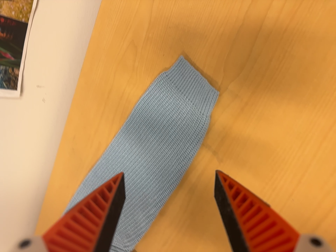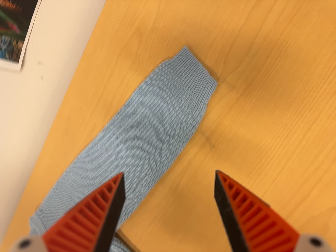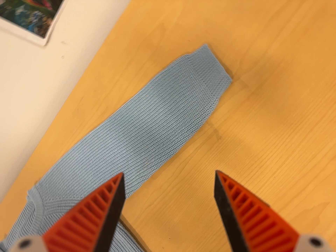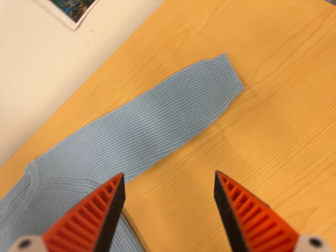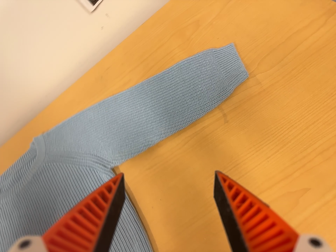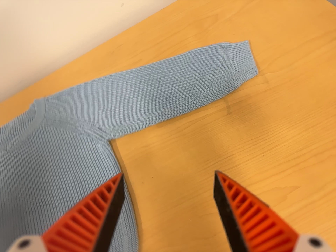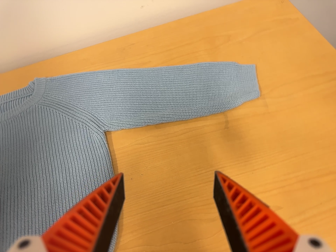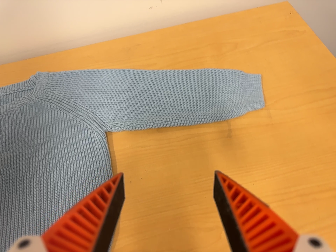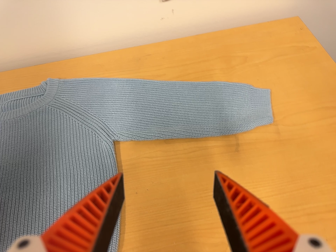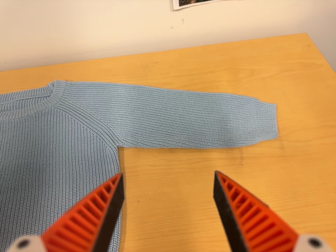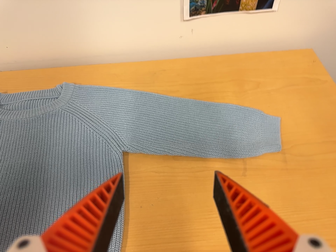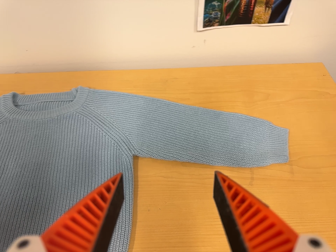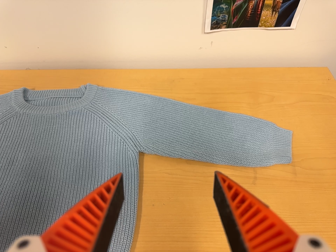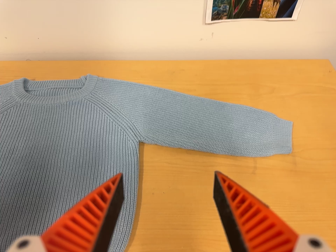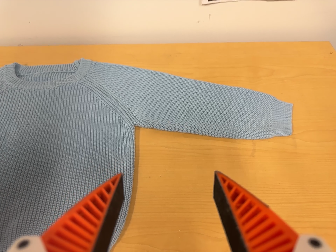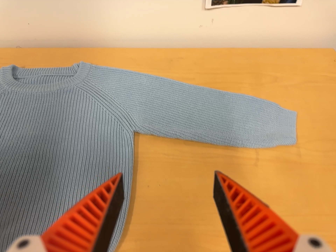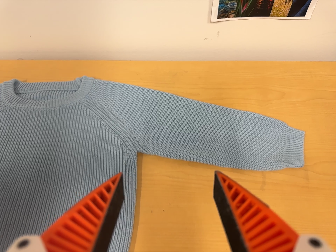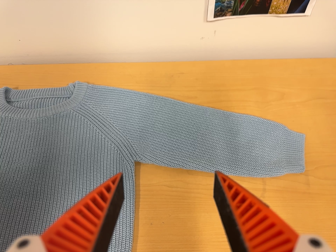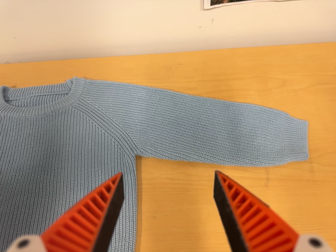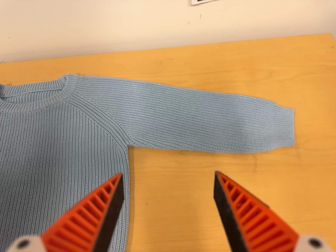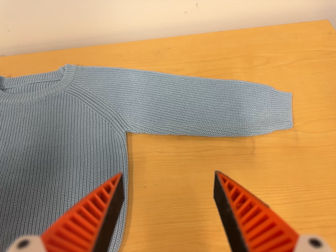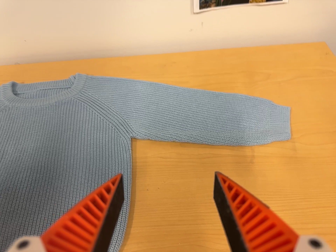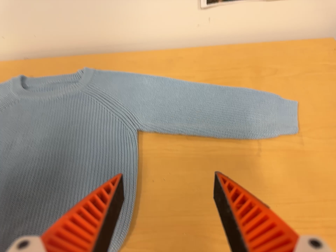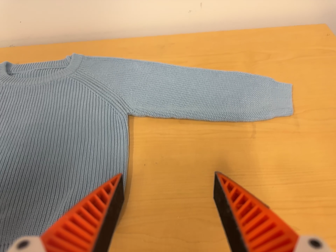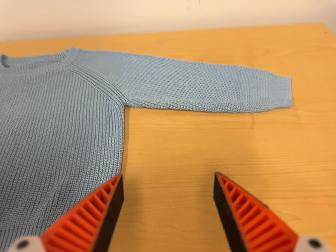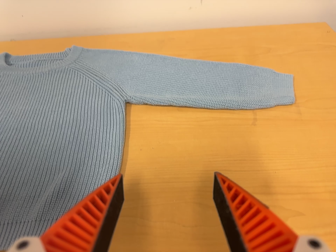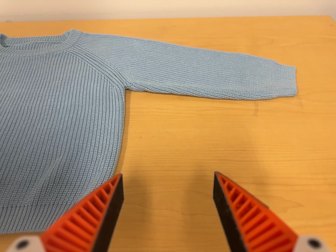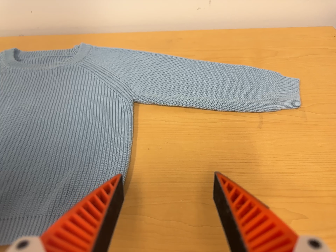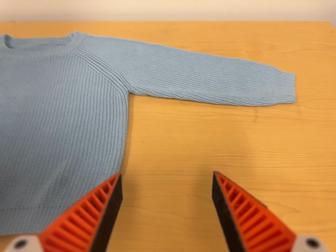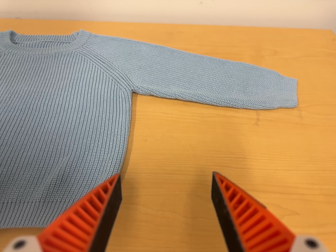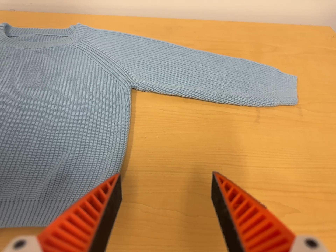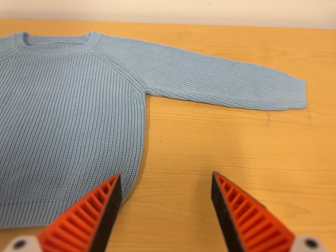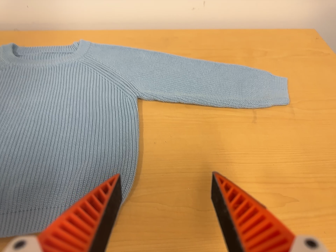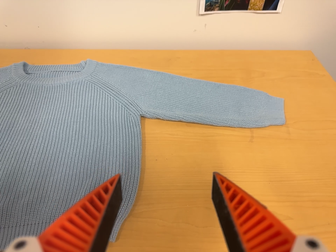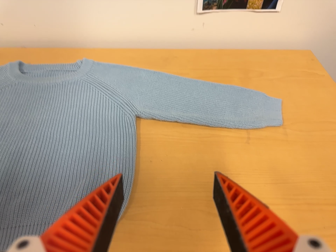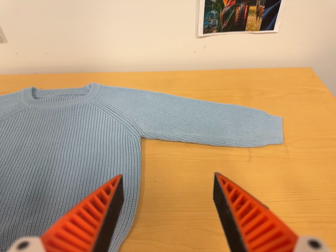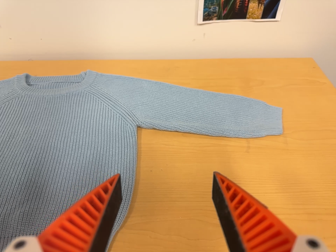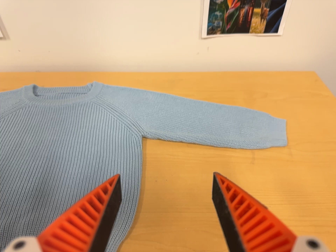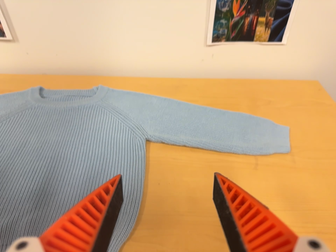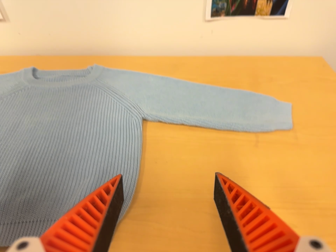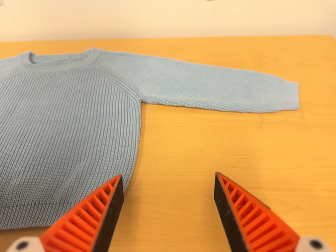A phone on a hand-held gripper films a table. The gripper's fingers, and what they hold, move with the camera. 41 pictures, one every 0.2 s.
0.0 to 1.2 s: The camera pans to its right by about 10 degrees. It travels toward the bottom of its view, to its left and backward, about 26 cm. Its aim tips toward the top of its view by about 10 degrees. It rolls about its line of sight by about 50 degrees, and the scene rotates clockwise.
1.2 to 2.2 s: The camera travels to its left, about 7 cm, so close, fixed things drift to the right. It rolls about its line of sight by about 15 degrees, and the scene rotates clockwise.
2.2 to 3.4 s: The camera shifts only a little, or ends up much as it began.
3.4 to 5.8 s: The camera travels toward the bottom of its view, about 18 cm, so close, fixed things drift upward.
5.8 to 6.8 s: The camera travels backward, about 6 cm, so what stands in front gets smaller.
6.8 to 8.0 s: The camera travels toward the bottom of its view, about 6 cm, so close, fixed things drift upward.
The film runs backward here.
